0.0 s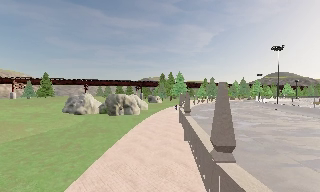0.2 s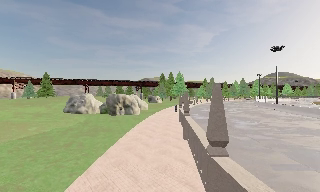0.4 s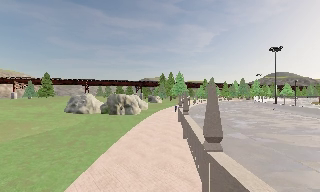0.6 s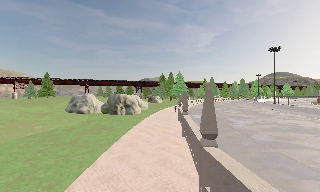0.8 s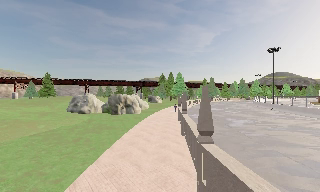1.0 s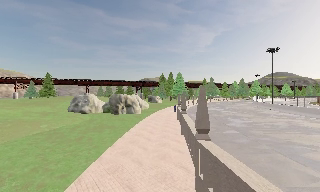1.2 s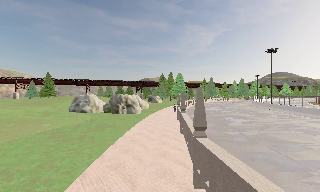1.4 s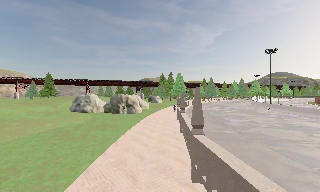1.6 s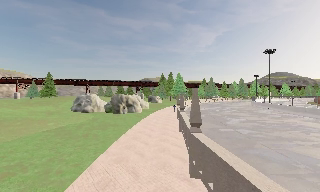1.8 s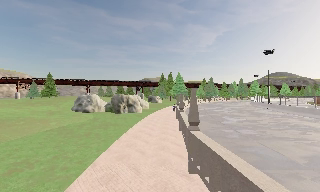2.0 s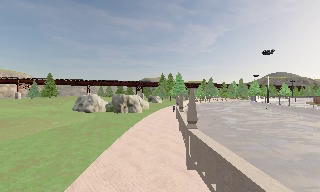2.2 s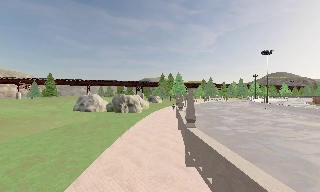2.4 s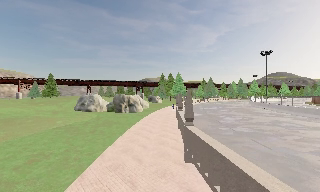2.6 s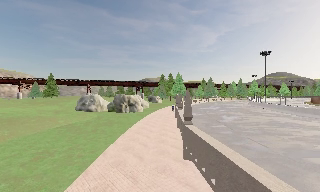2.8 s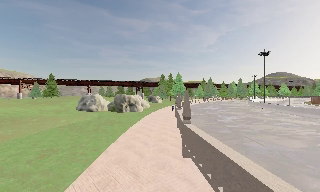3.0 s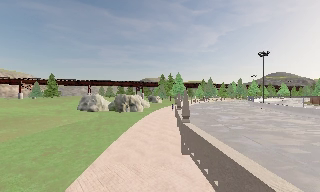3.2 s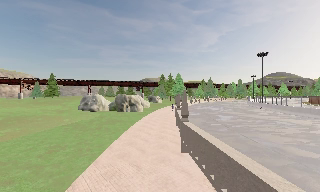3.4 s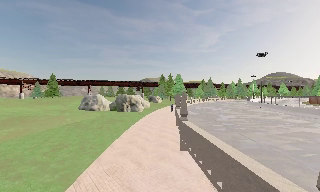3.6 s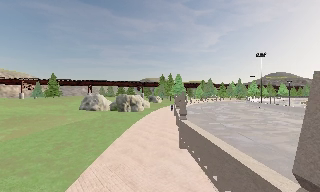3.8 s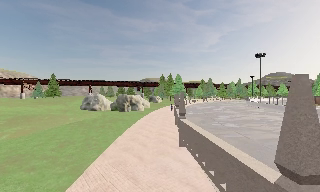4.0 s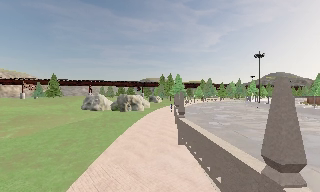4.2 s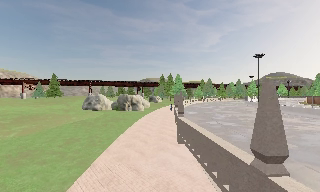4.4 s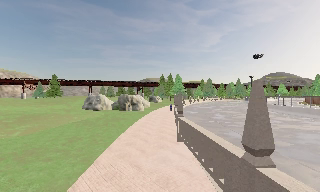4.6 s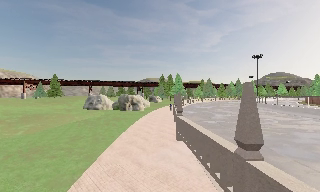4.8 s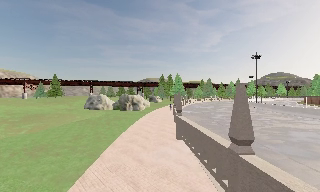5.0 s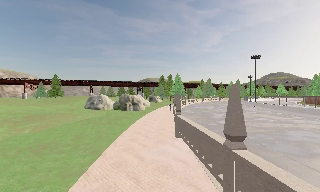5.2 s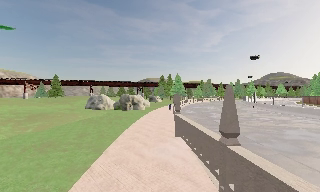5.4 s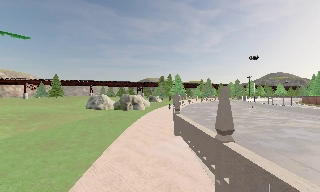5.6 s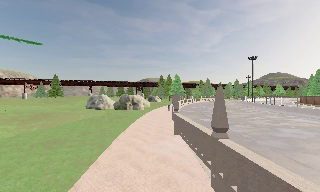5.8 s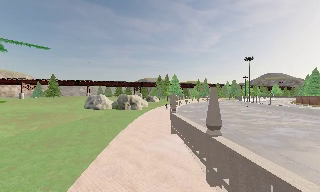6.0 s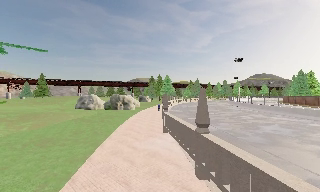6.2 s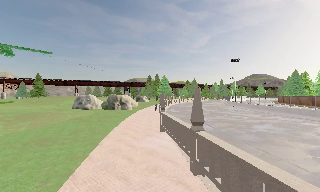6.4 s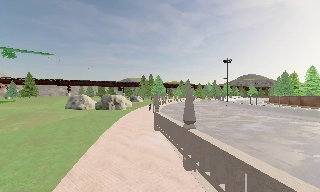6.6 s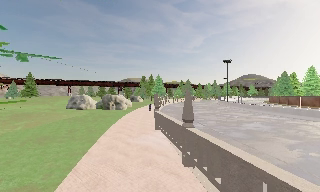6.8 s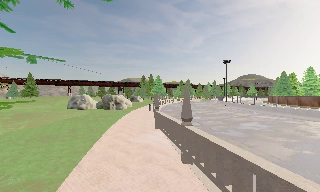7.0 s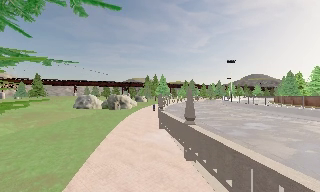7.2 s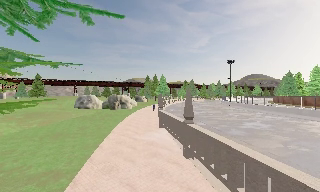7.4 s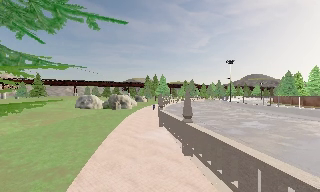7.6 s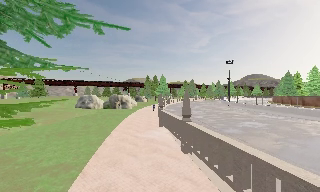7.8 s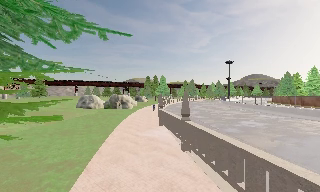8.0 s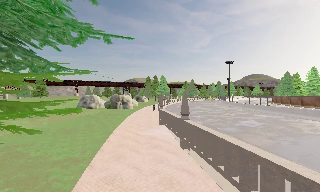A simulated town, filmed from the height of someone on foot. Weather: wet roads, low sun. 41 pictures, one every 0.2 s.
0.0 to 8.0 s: The camera travels backward, about 11 m, so what stands in front gets smaller.
The film runs backward here.
